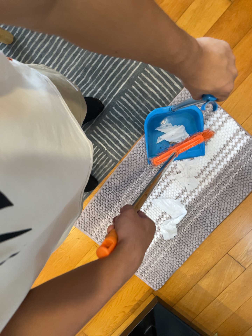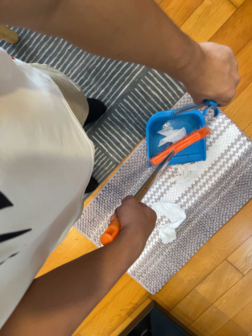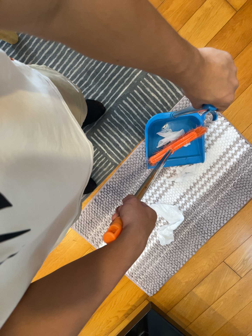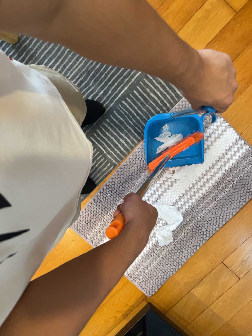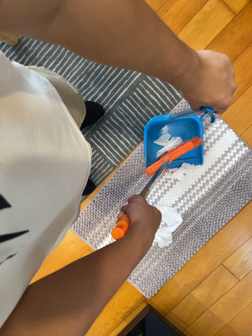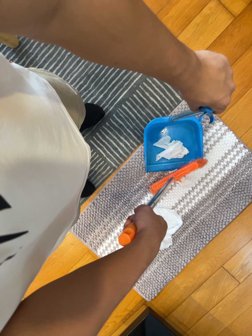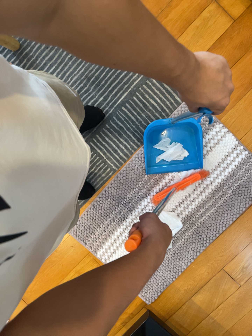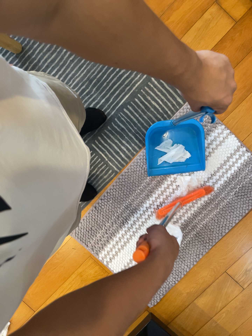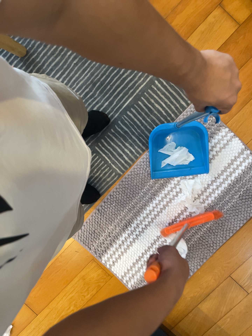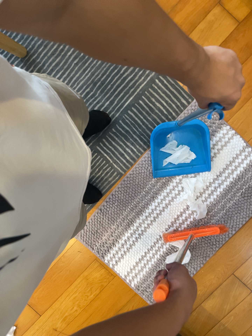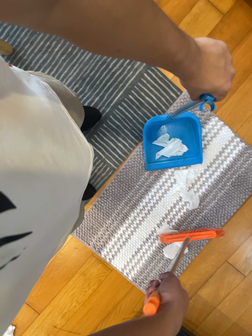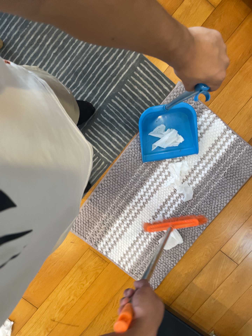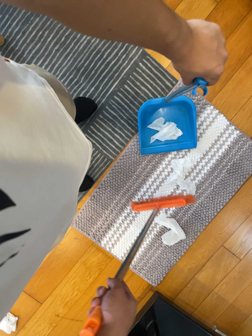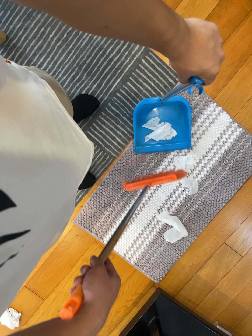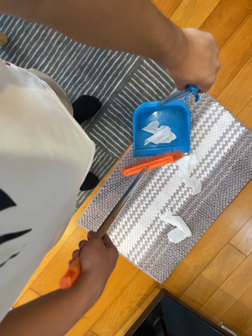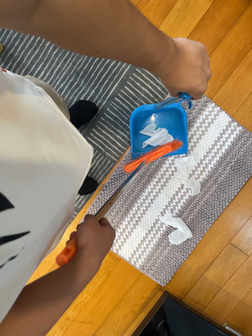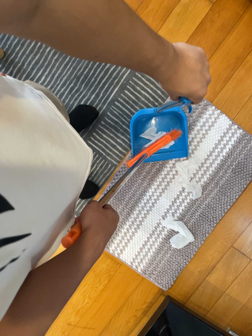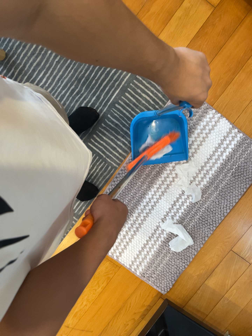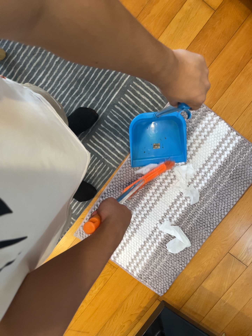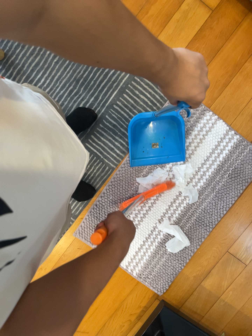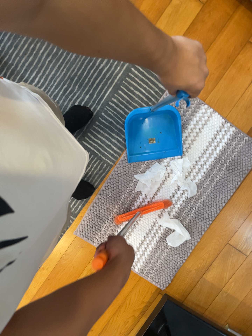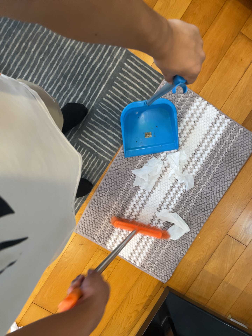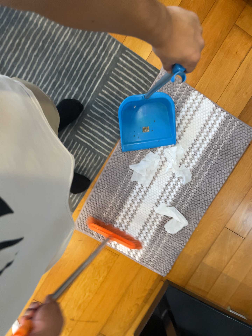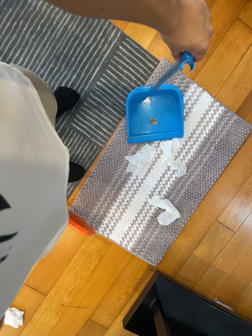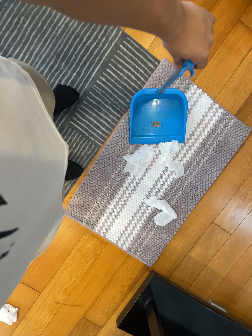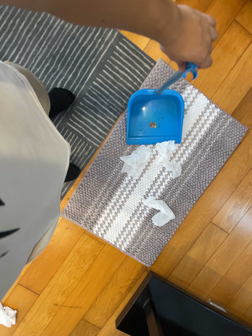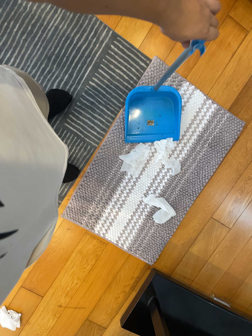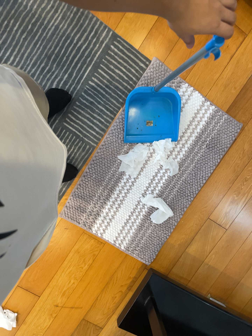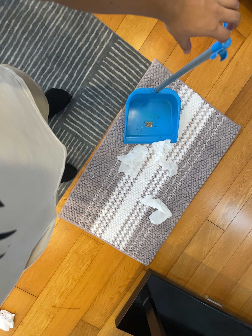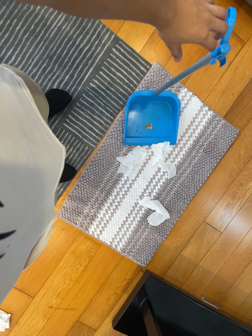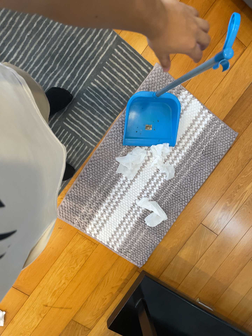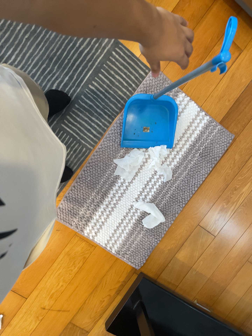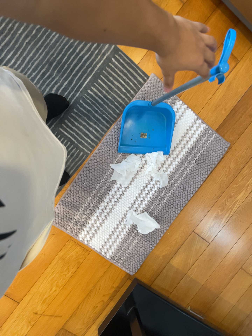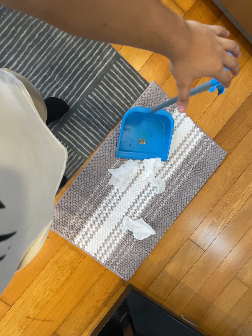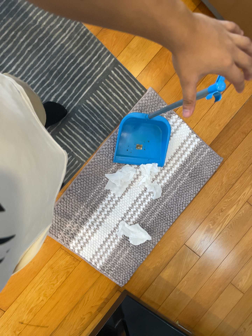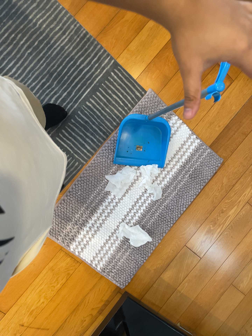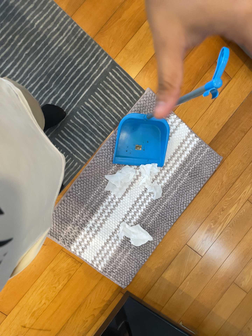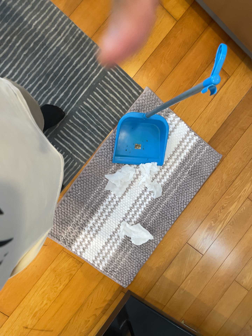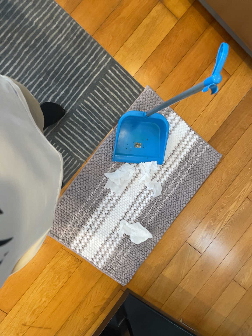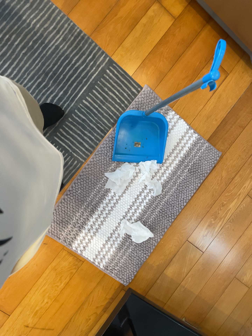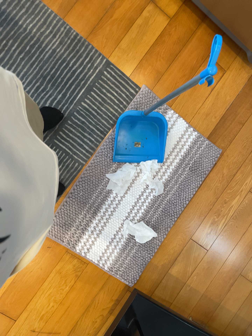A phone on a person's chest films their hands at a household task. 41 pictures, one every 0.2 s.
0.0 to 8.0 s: The camera pans to its right by about 15 degrees. It travels to its left, toward the bottom of its view and backward, about 14 cm.
The film runs backward here.
